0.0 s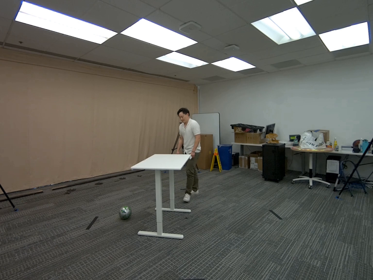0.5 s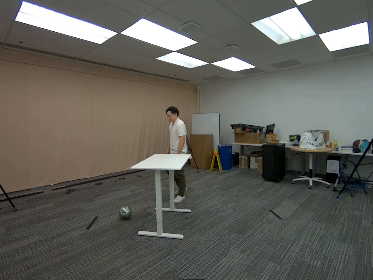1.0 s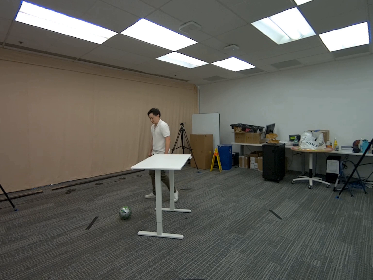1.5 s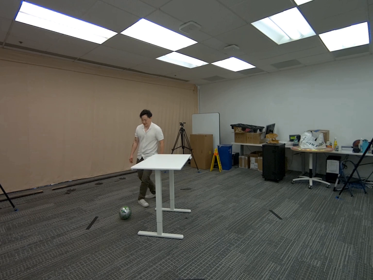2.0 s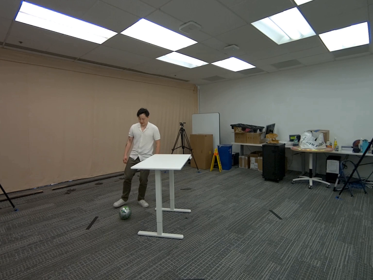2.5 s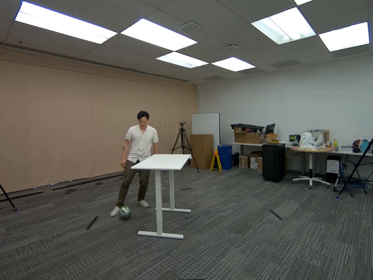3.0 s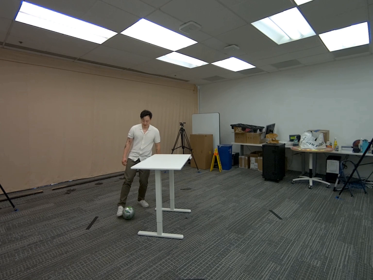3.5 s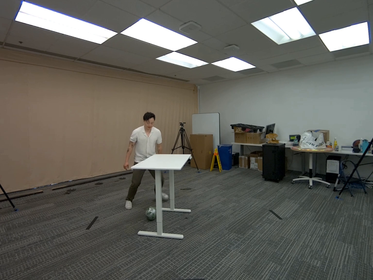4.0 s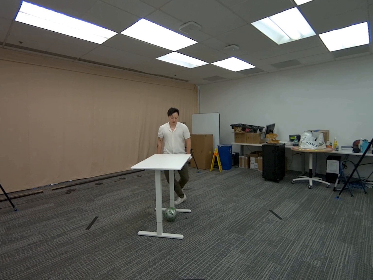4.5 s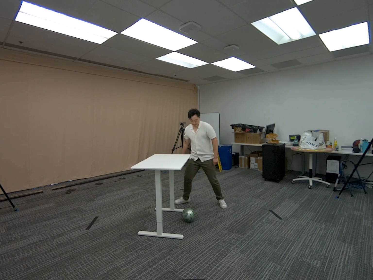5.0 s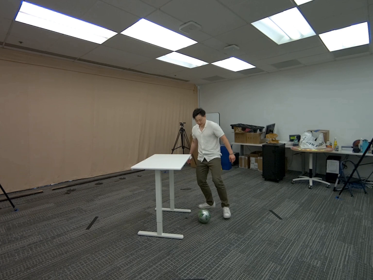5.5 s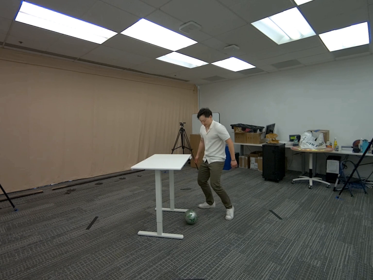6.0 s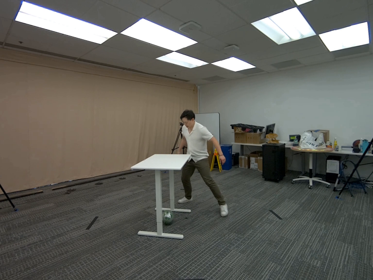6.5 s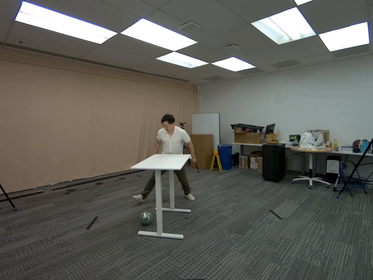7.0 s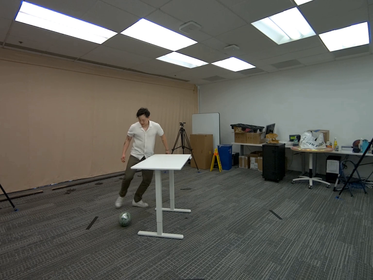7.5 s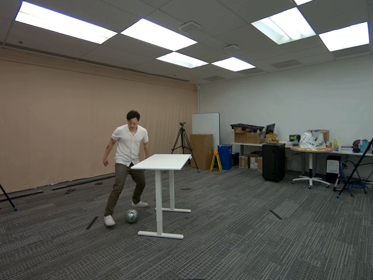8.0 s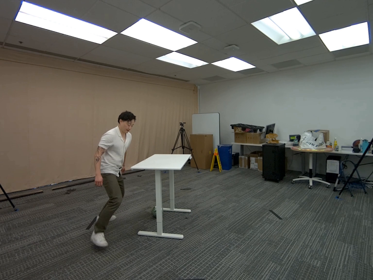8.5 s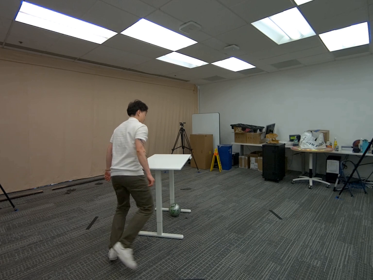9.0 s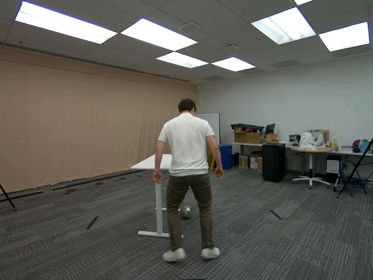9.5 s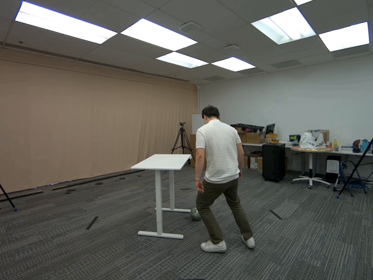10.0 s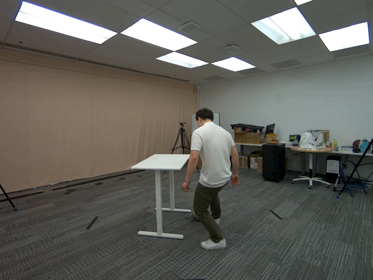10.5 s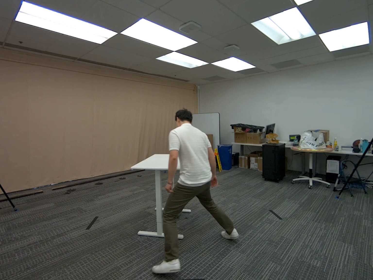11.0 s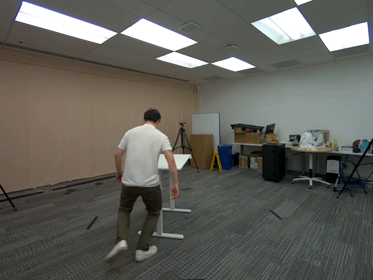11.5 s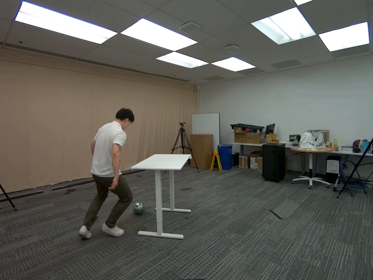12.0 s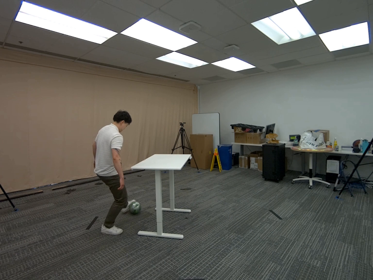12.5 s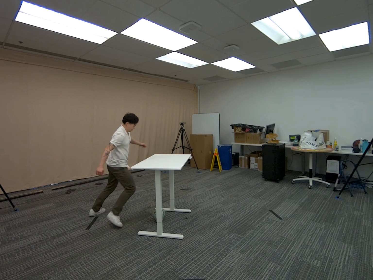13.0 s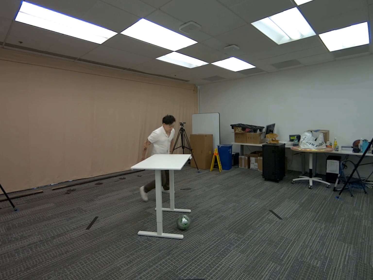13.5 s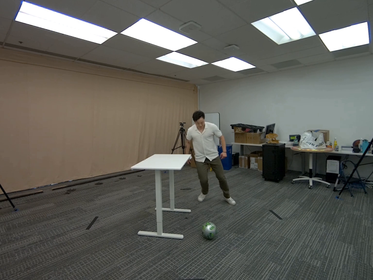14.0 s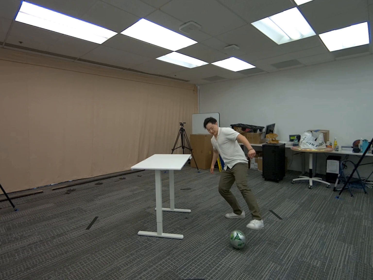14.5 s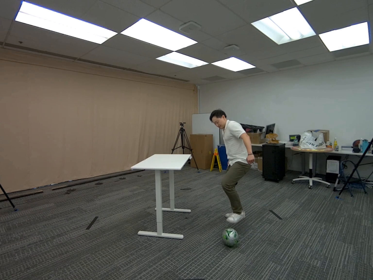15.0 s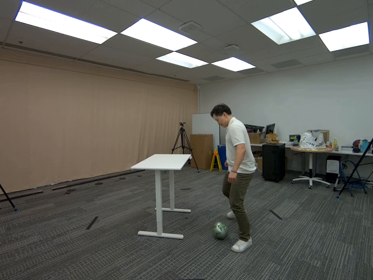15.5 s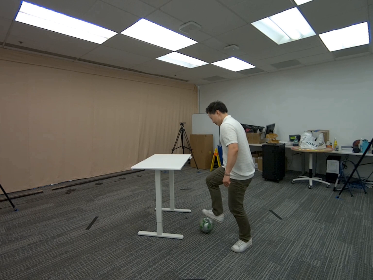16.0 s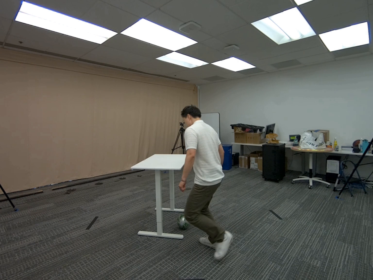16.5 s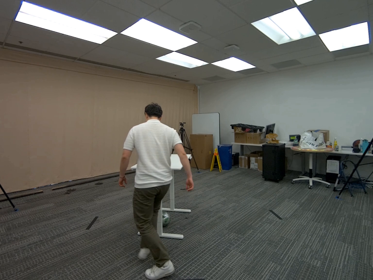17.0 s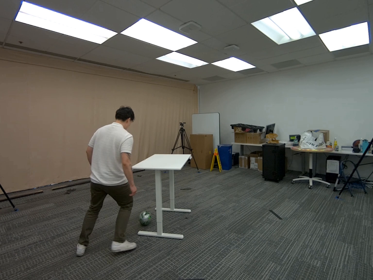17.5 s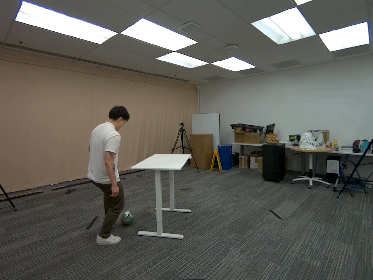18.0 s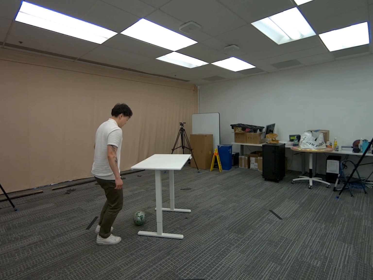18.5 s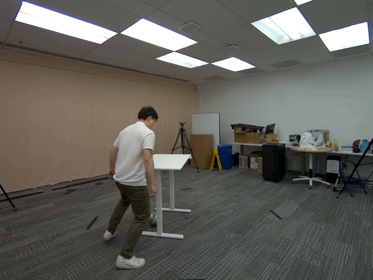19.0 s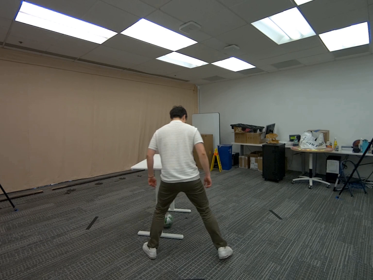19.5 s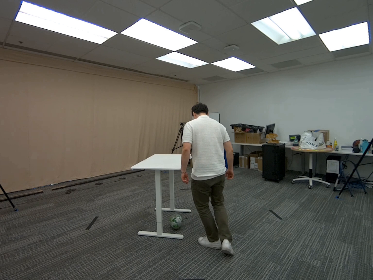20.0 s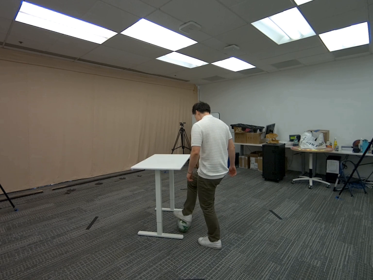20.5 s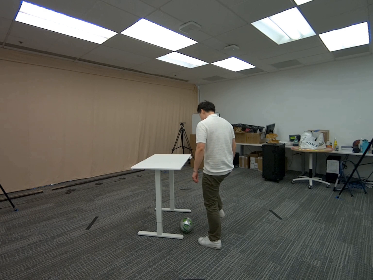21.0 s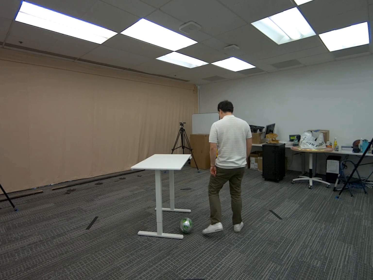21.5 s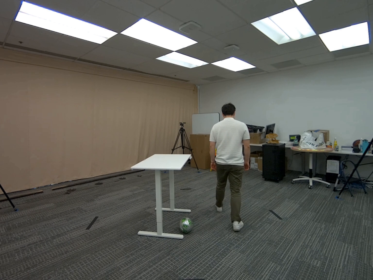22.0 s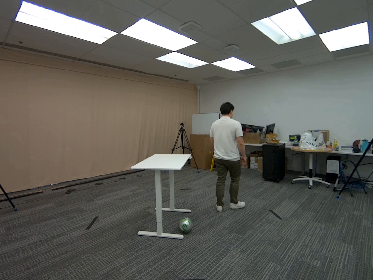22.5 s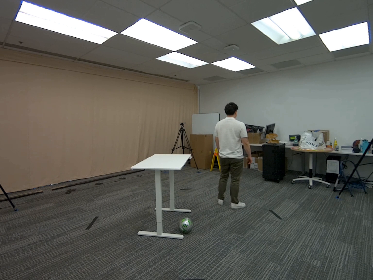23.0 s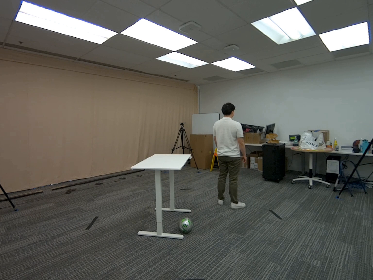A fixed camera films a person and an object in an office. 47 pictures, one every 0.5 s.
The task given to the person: Walk over to the soccer ball and kick the soccer ball under the white desk back and forth.
